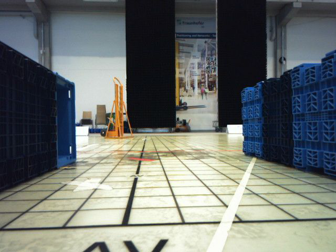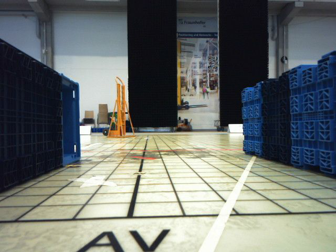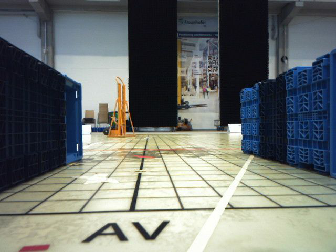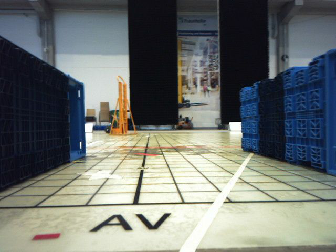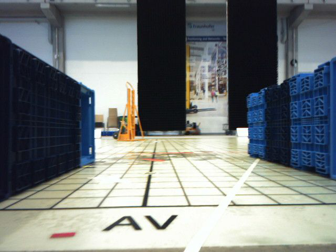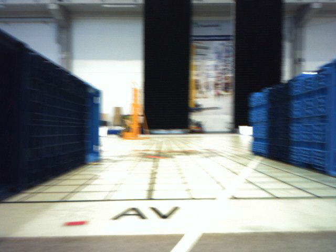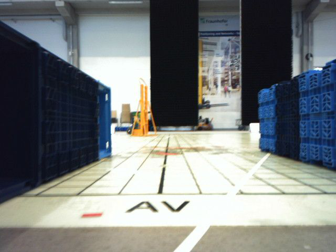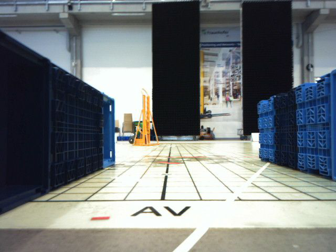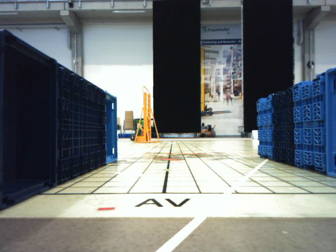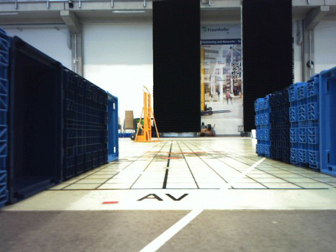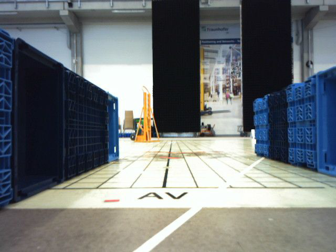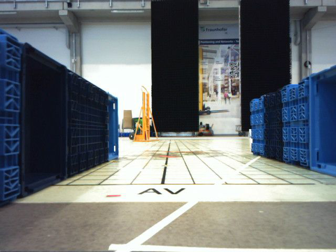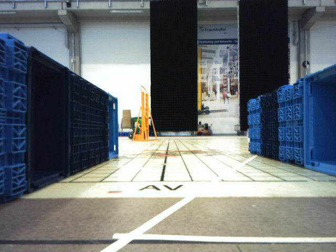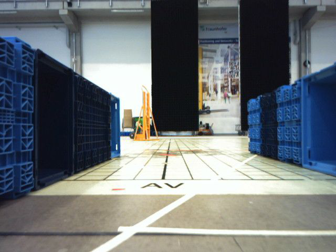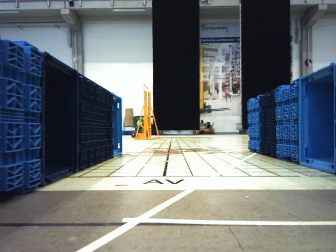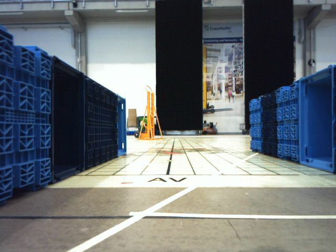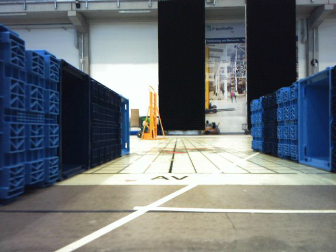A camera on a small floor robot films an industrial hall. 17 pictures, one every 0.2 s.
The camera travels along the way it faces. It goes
backward.
0.0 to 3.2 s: The camera travels backward, about 0.6 m, so what stands in front gets smaller.
The film runs backward here.
